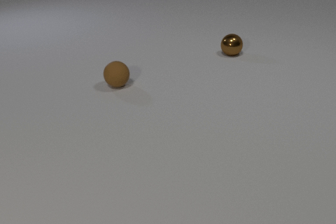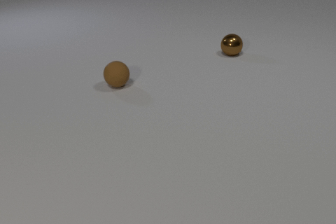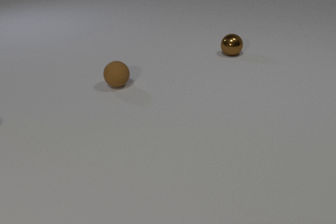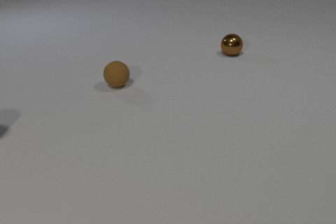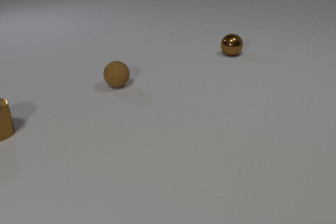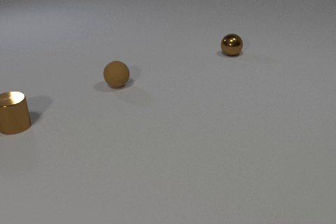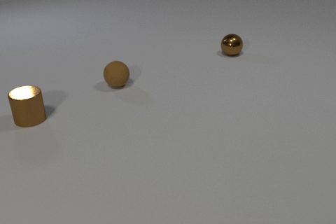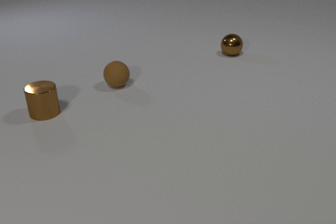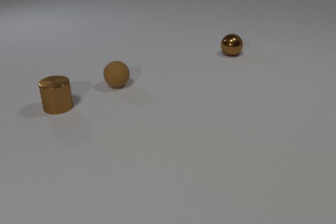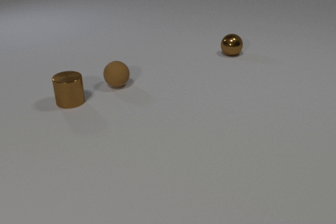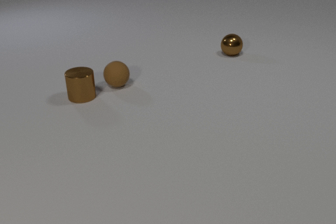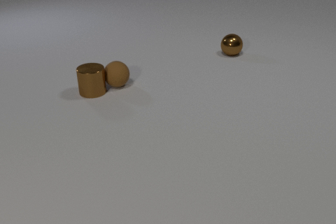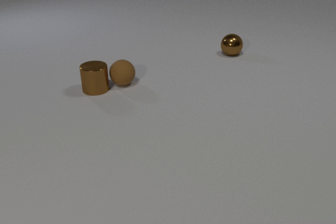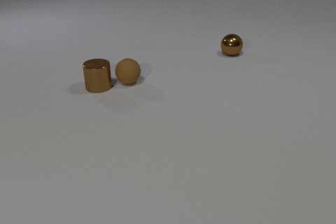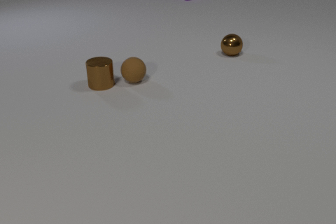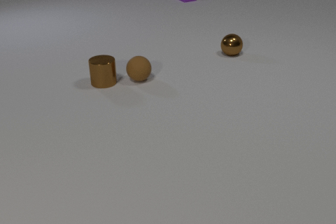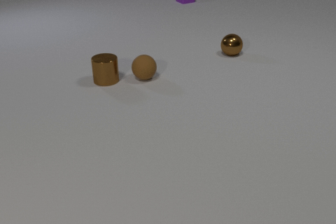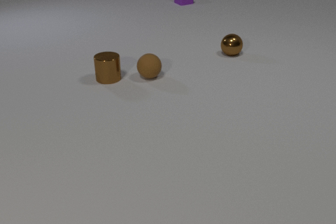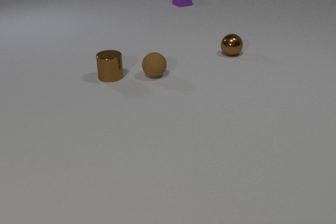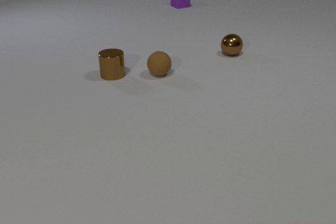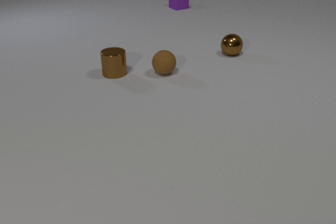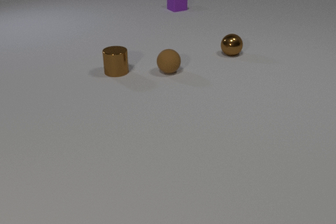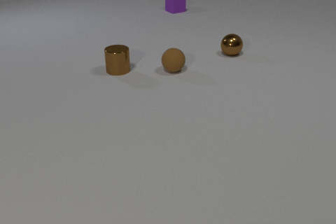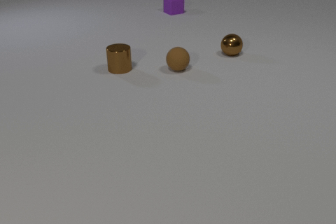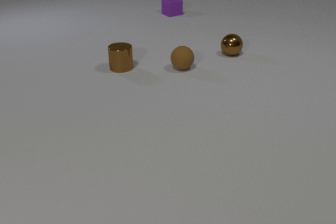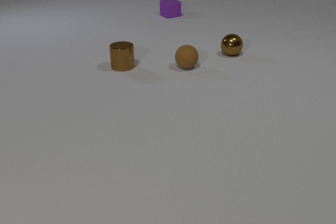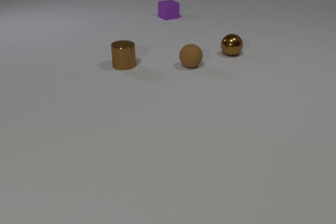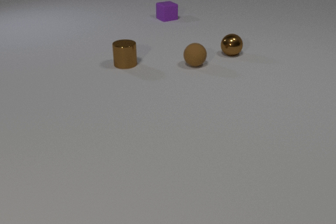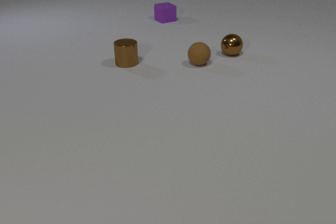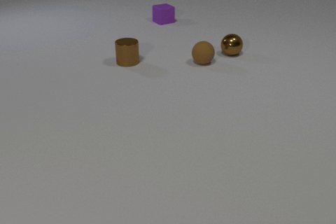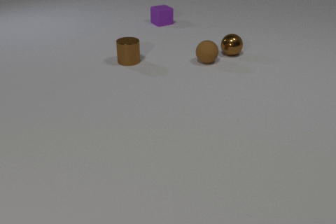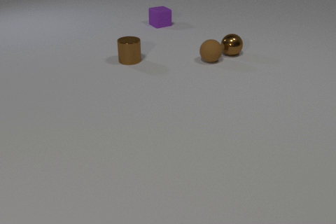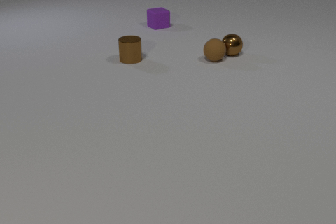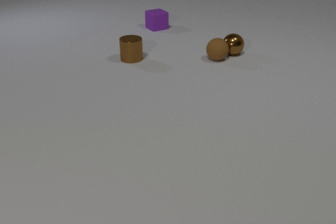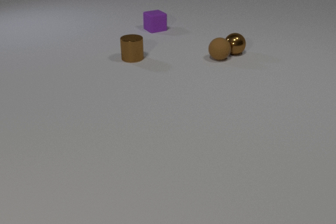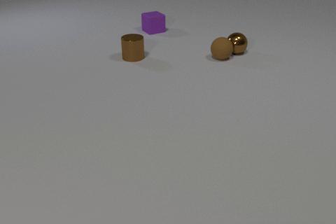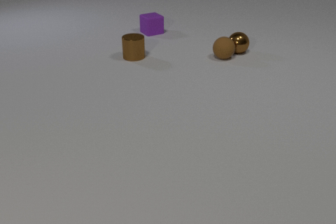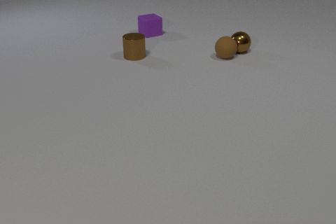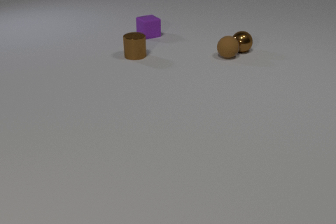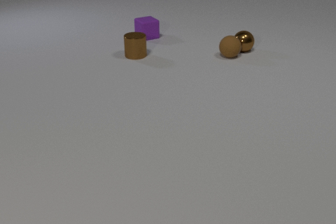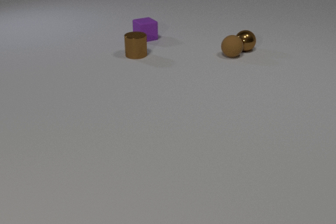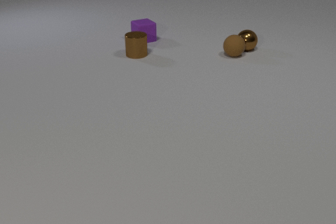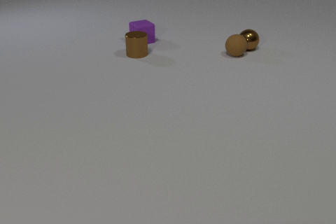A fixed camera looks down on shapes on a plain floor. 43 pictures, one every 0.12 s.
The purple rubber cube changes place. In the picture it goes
toward the camera.
0.00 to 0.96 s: The brown metal cylinder comes in at the left edge, slides to the right and away from the camera.
0.96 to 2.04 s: The brown metal cylinder slides away from the camera and to the right. The brown rubber sphere rolls to the right and away from the camera. The purple rubber cube comes in at the top edge, slides toward the camera. The brown metal cylinder and the brown rubber sphere collide.
2.04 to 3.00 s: The brown metal cylinder slides away from the camera and to the right. The brown rubber sphere rolls to the right and away from the camera. The purple rubber cube slides toward the camera.
3.00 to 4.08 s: The brown metal cylinder slides away from the camera and to the right. The brown rubber sphere rolls to the right and away from the camera. The purple rubber cube slides toward the camera. The brown rubber sphere and the brown metal sphere collide.
4.08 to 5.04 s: The brown metal cylinder slides away from the camera and to the right. The brown rubber sphere rolls to the right and away from the camera. The purple rubber cube slides toward the camera. The brown metal sphere rolls away from the camera and to the right.
Are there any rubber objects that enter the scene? yes.
How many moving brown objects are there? 3.
How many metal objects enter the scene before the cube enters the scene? 1.
